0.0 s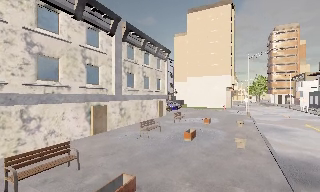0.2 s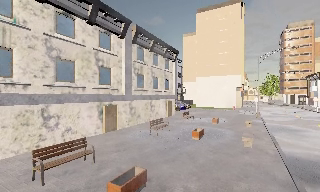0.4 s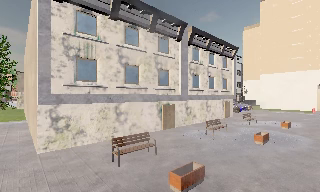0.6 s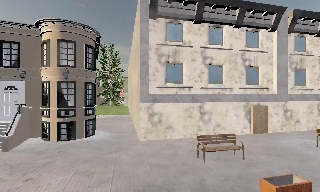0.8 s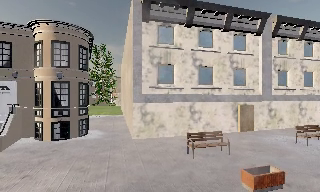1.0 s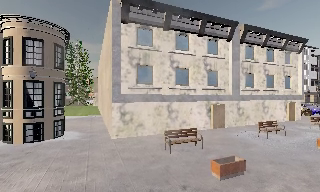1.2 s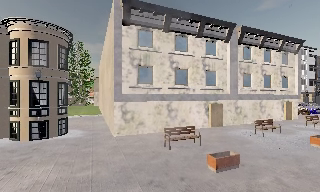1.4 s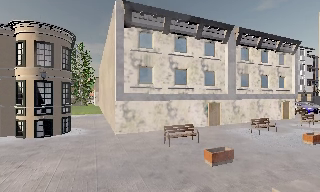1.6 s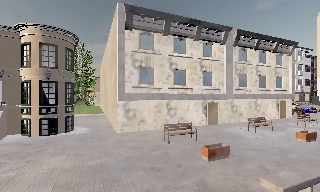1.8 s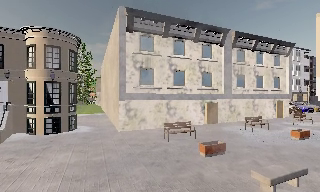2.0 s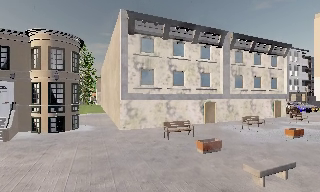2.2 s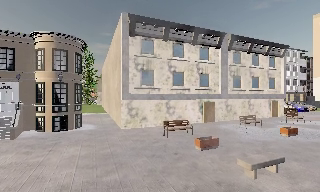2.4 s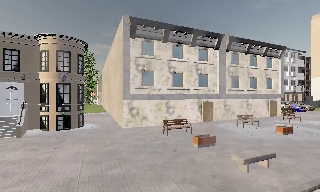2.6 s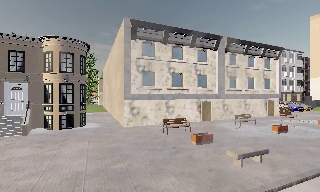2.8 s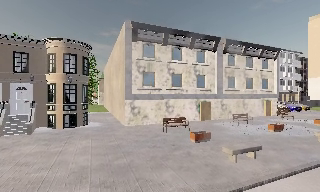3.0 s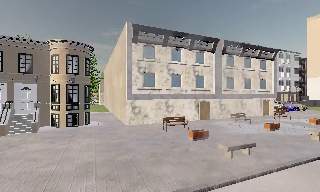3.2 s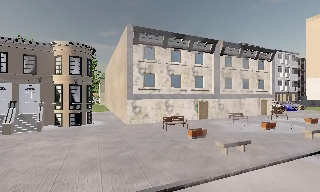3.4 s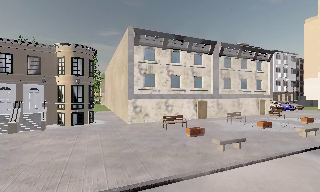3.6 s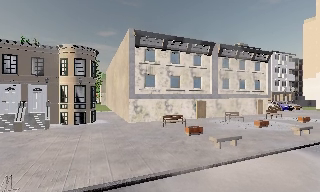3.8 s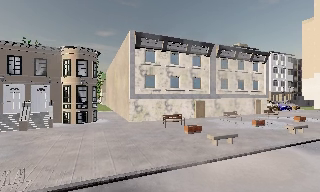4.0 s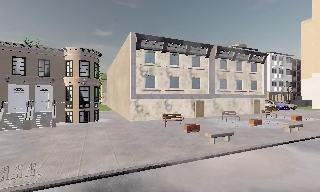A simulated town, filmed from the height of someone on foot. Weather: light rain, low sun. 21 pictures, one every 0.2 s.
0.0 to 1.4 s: The camera swings to its left by about 40 degrees, and the scene slides to the right. It travels backward, about 2.5 m.
1.4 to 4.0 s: The camera travels backward, about 5 m, so what stands in front gets smaller.
The film runs backward here.
